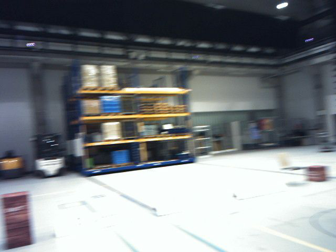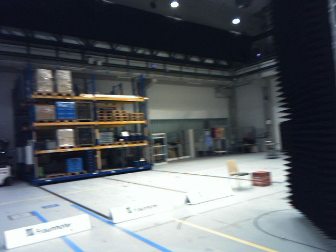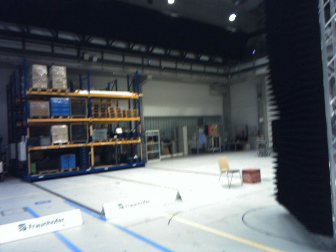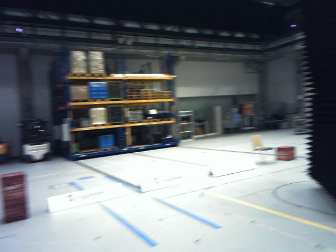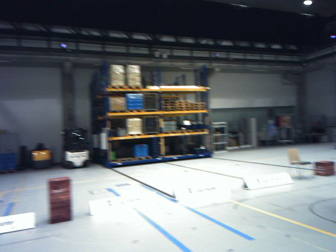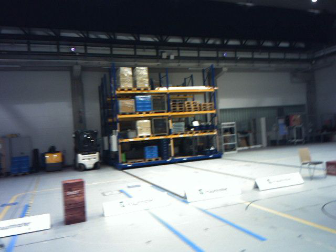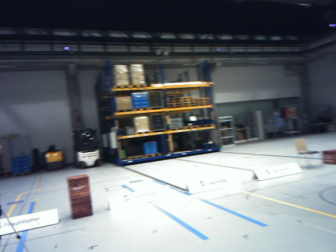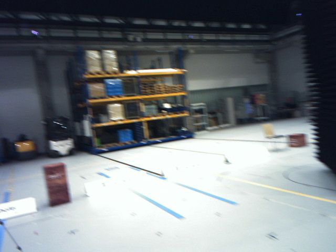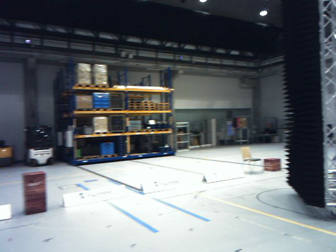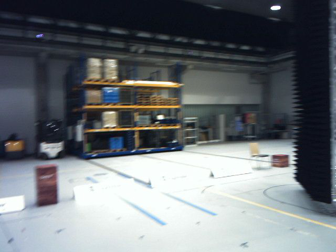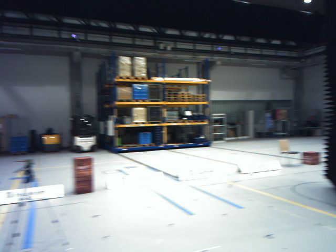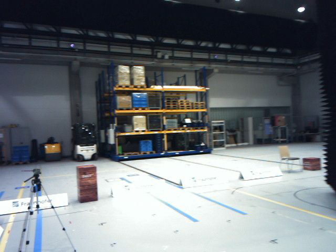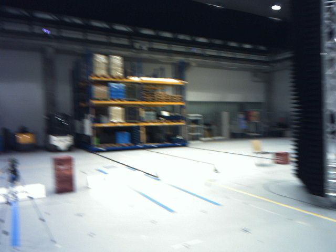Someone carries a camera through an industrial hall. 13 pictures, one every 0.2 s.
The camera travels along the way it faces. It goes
backward.
0.0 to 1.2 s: The camera travels backward, about 1 m, so what stands in front gets smaller.
1.2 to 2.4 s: The camera pans to its right, which is clockwise from overhead, by about 10 degrees. It travels backward, about 1 m, so what stands in front gets smaller. It leans over to its left by about 15 degrees, and the scene rotates clockwise.
The film runs backward here.
